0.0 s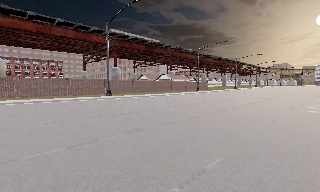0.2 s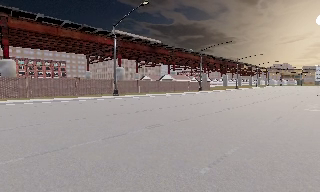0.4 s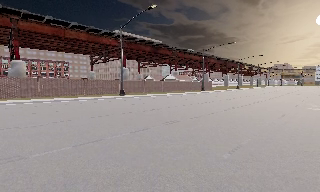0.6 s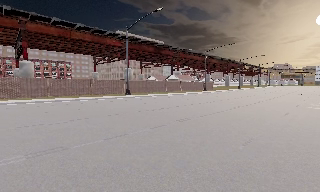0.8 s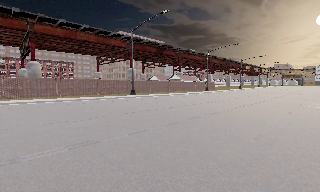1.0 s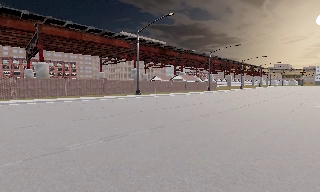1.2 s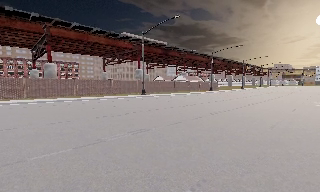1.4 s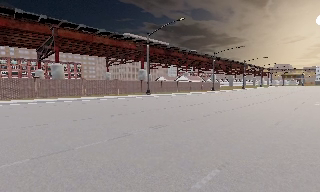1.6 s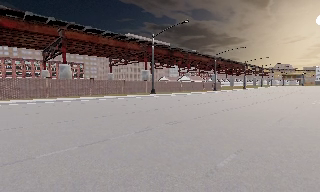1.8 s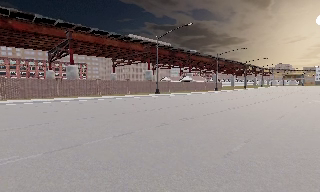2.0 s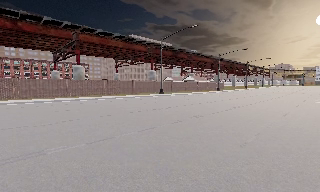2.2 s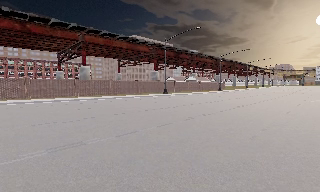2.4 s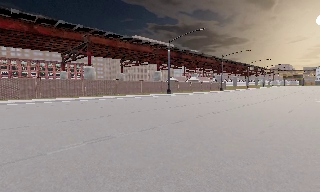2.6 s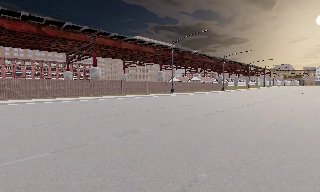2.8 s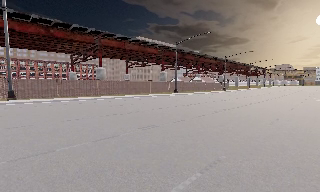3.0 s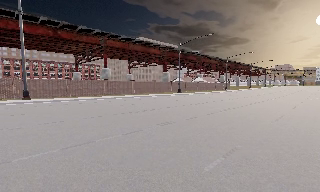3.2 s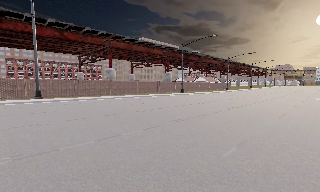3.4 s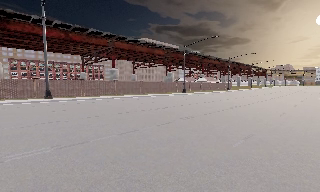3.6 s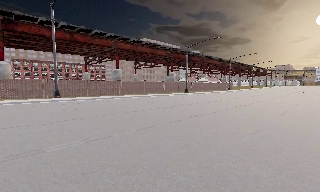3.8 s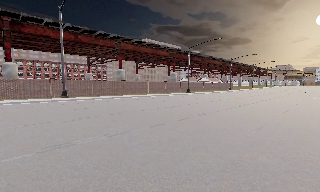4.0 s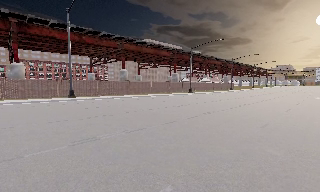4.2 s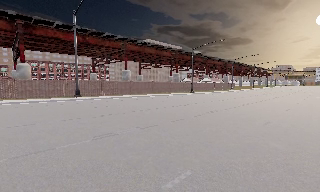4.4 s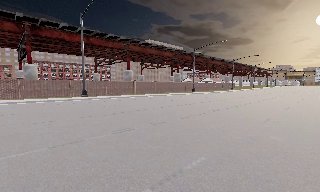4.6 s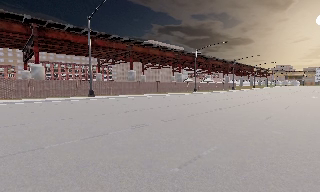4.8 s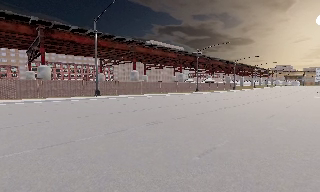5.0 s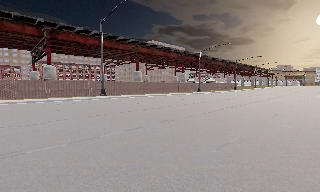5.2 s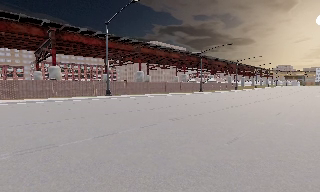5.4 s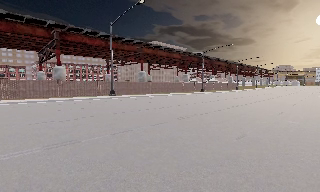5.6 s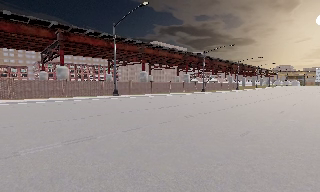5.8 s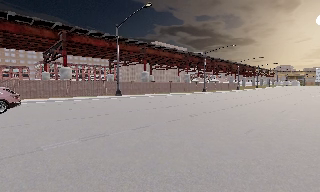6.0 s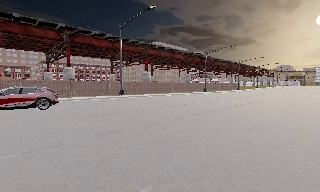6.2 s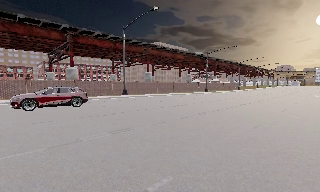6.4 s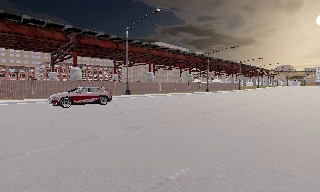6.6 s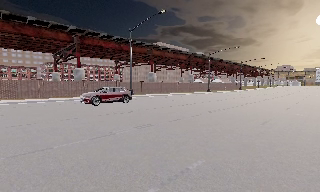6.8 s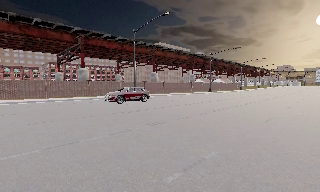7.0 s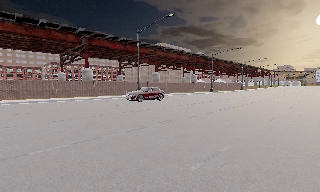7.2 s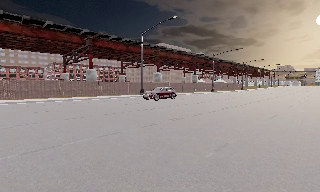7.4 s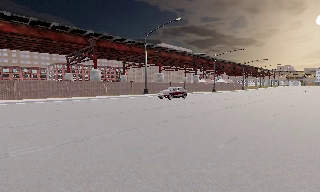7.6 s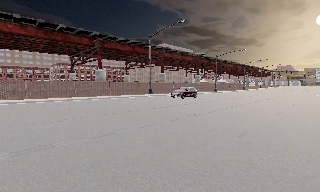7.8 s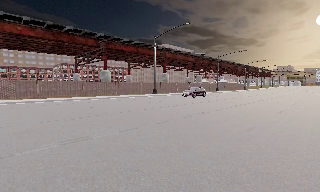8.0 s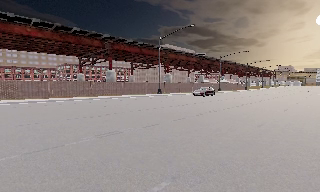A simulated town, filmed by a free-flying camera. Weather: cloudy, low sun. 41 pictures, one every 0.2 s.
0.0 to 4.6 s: The camera travels backward and to its left, about 25 m, so what stands in front gets smaller.
4.6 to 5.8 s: The camera travels to its left and backward, about 4 m, so close, fixed things drift to the right. It loses speed.
5.8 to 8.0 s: The camera travels to its left and backward, about 9 m, so close, fixed things drift to the right. It gains speed.
The film runs backward here.
